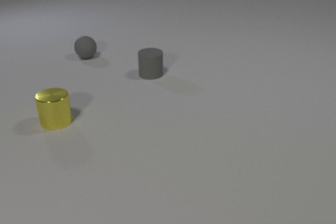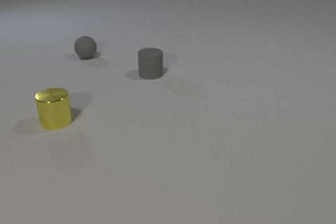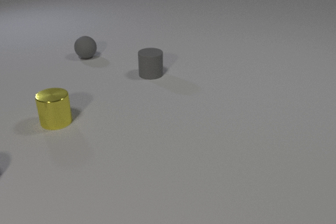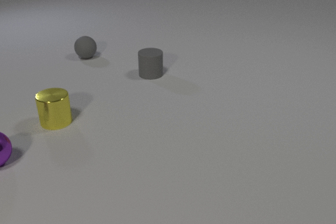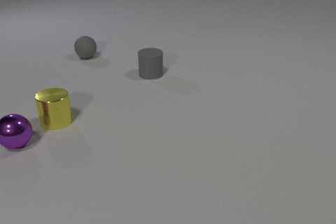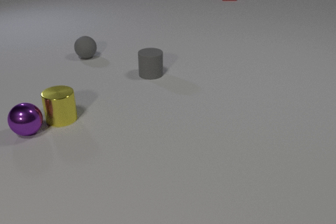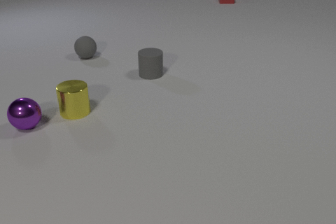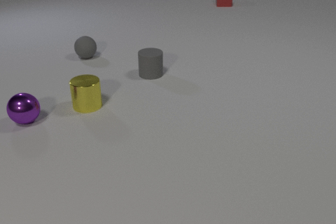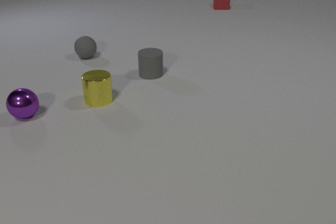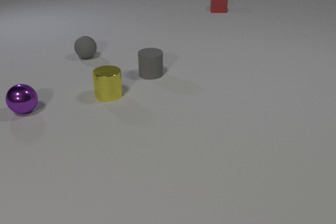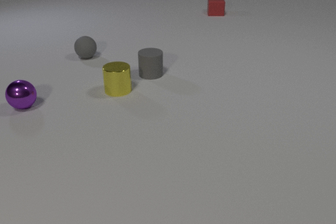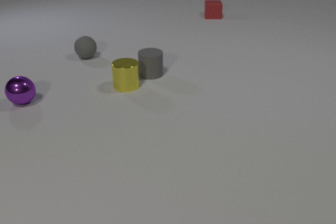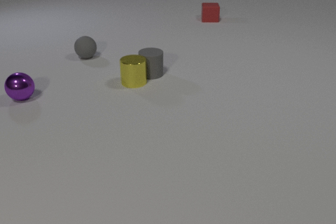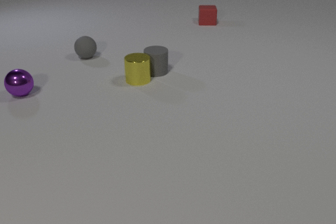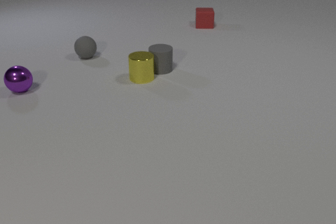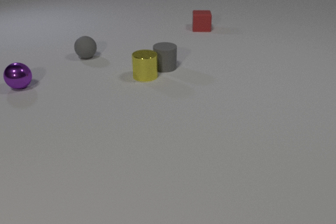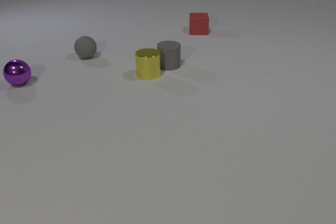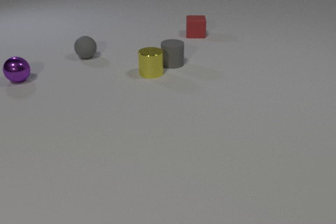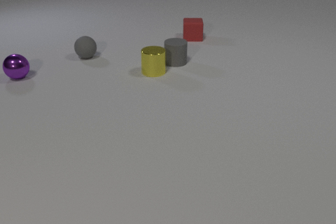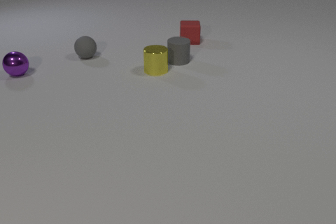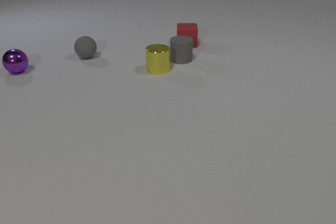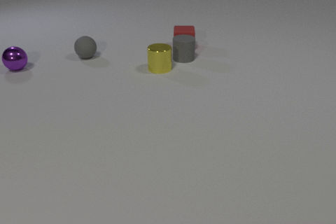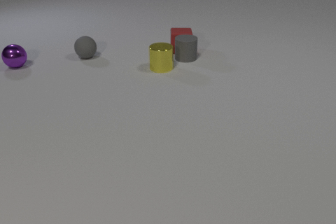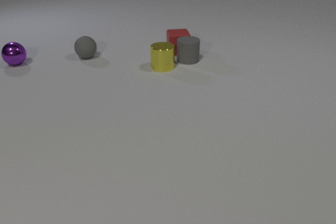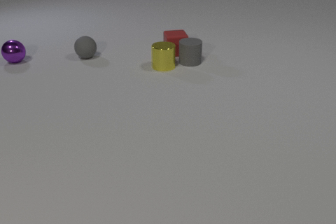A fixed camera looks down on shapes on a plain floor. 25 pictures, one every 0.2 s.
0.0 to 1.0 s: The purple metal sphere comes in at the left edge, rolls away from the camera and to the right. The red rubber cube comes in at the top edge, slides toward the camera. The purple metal sphere and the yellow metal cylinder collide.
1.0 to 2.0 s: The purple metal sphere rolls away from the camera. The yellow metal cylinder slides to the right and away from the camera. The red rubber cube slides toward the camera.
2.0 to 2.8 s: The purple metal sphere rolls away from the camera. The yellow metal cylinder slides away from the camera and to the right. The gray rubber cylinder slides away from the camera and to the right. The red rubber cube slides toward the camera. The yellow metal cylinder and the gray rubber cylinder collide.
2.8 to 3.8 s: The purple metal sphere rolls away from the camera. The yellow metal cylinder slides away from the camera and to the right. The gray rubber cylinder slides away from the camera and to the right. The red rubber cube slides toward the camera.
3.8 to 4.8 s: The purple metal sphere rolls away from the camera. The yellow metal cylinder slides away from the camera and to the right. The gray rubber cylinder slides to the right. The red rubber cube slides toward the camera and to the left. The gray rubber cylinder and the red rubber cube collide.
Are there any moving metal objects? yes.
How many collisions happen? 3.
What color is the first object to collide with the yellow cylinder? purple.
